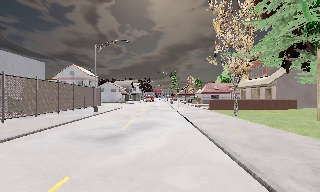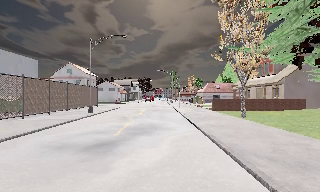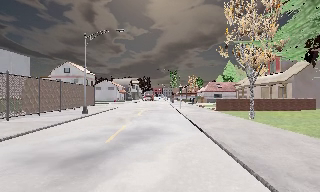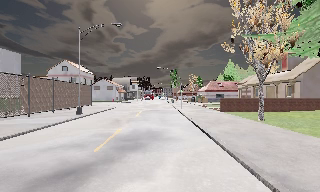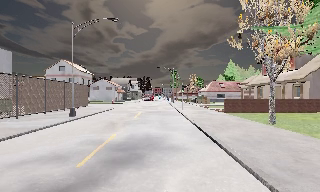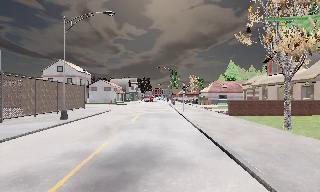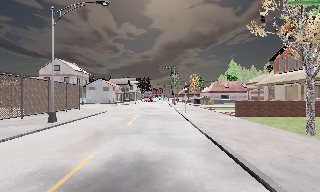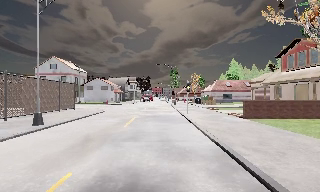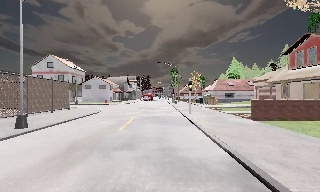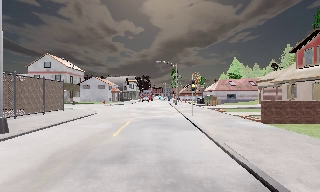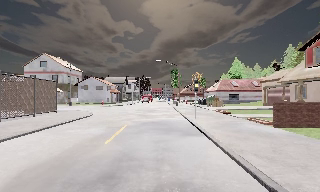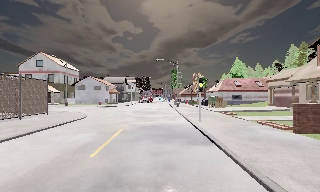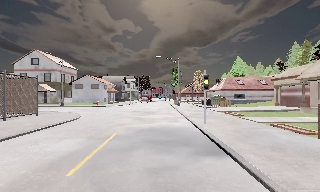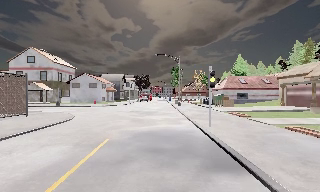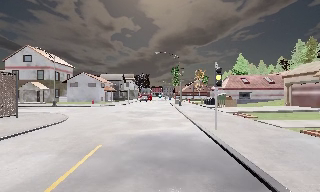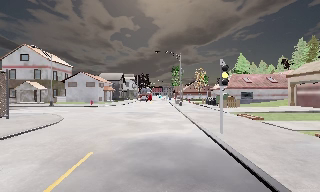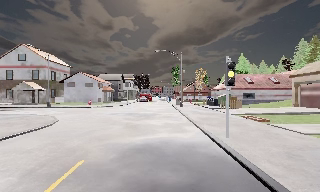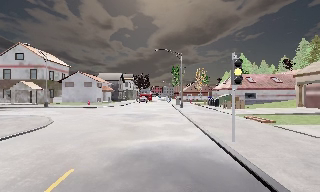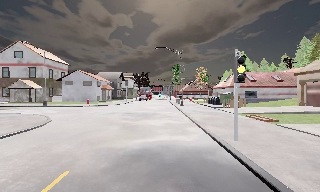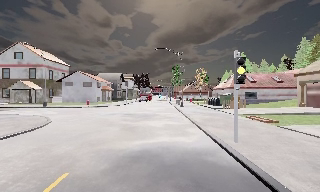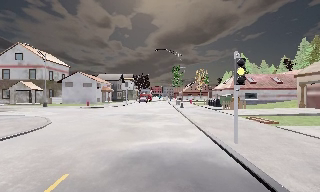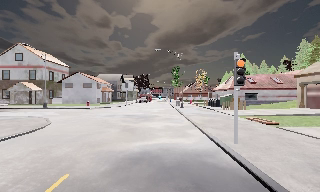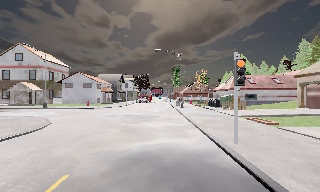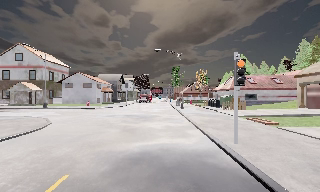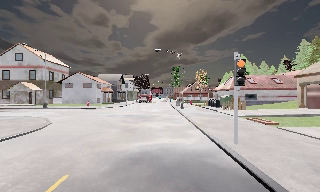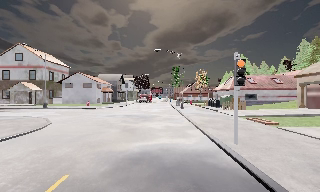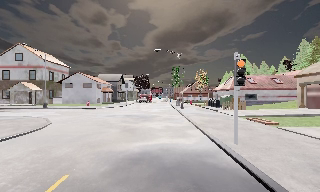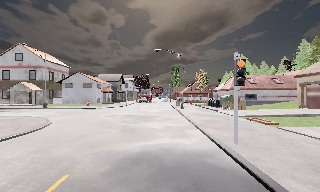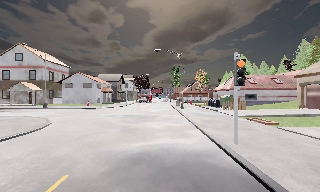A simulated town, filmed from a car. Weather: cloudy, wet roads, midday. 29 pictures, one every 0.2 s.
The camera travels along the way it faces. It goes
forward.
0.0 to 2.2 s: The camera travels forward, about 13 m, so what stands in front looms larger.
2.2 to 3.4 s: The camera travels forward, about 5 m, so what stands in front looms larger. It loses speed.
3.4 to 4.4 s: The camera shifts only a little, or ends up much as it began.
4.4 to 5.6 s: The camera keeps its place and its aim.
The film runs forward here.
